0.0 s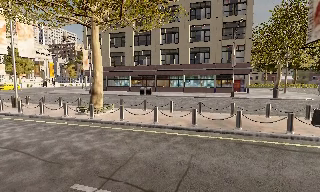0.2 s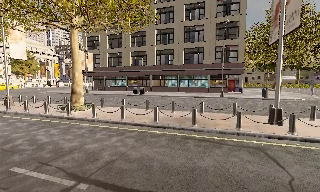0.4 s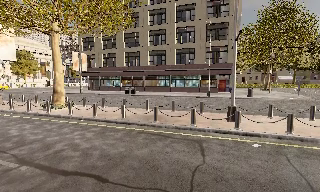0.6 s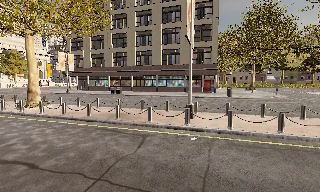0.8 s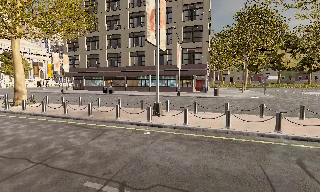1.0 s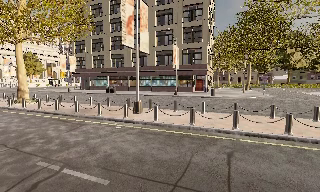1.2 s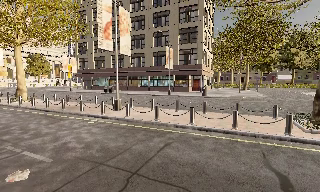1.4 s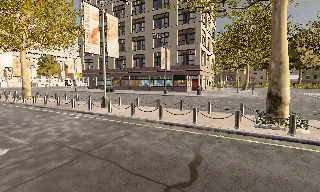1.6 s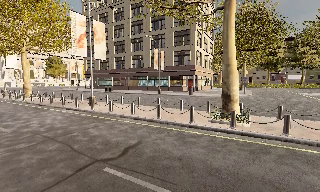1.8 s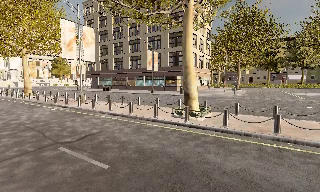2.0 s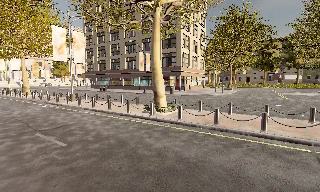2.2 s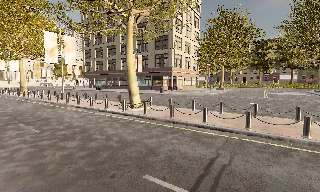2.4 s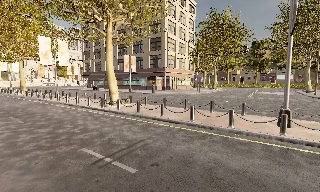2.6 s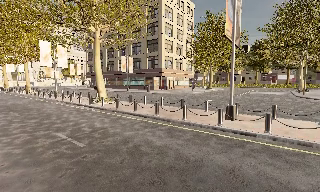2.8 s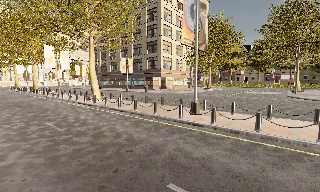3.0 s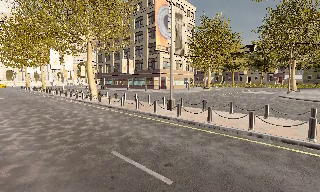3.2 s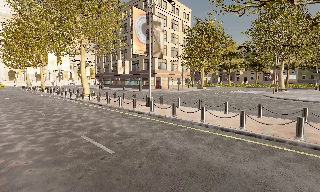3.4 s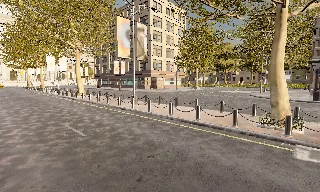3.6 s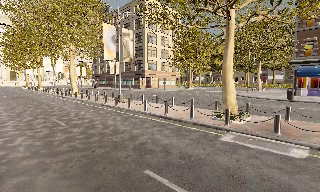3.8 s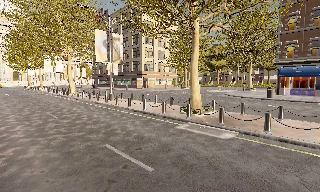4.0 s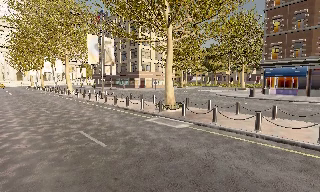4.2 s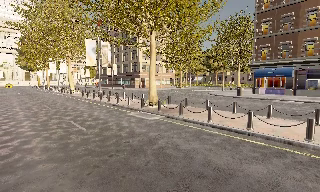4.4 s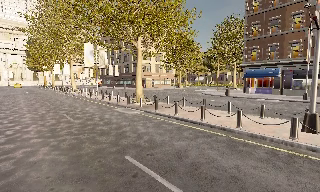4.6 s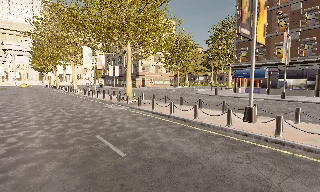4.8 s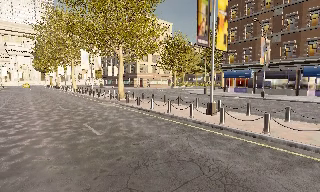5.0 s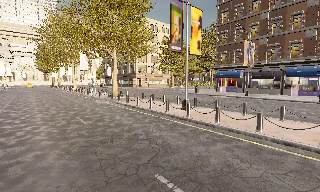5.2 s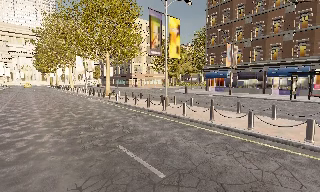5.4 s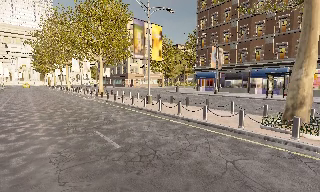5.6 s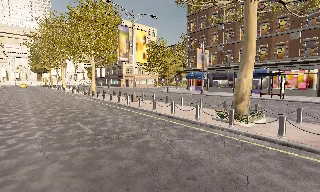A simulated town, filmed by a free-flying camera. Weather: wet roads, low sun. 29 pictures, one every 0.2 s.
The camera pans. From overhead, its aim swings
counterclockwise.
0.0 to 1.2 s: The camera travels to its right, about 11 m, so close, fixed things drift to the left.
1.2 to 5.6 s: The camera pans to its left, which is counterclockwise from overhead, by about 25 degrees. It travels to its right and backward, about 45 m, so close, fixed things drift to the left.
The film runs forward here.
